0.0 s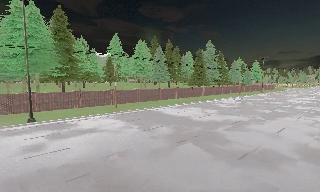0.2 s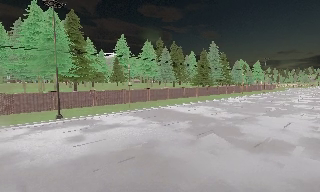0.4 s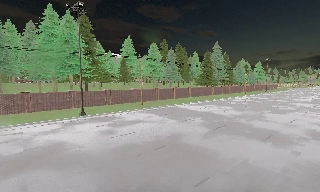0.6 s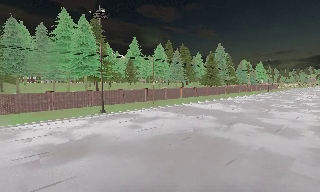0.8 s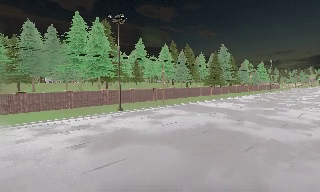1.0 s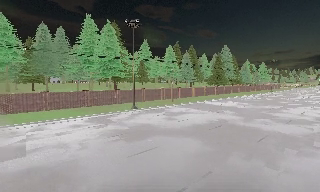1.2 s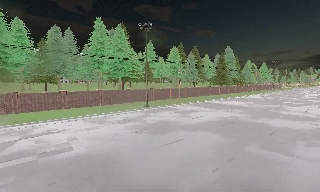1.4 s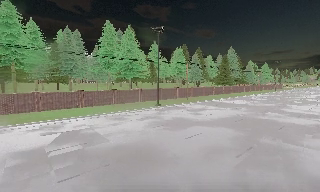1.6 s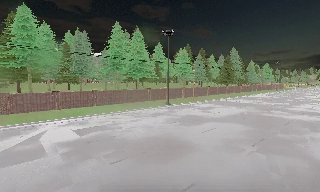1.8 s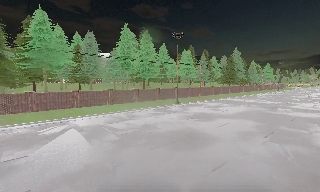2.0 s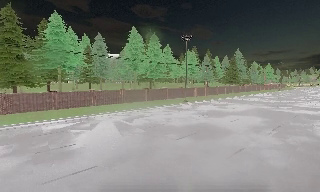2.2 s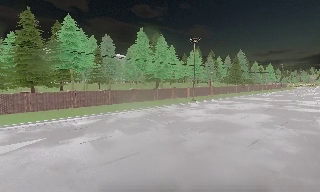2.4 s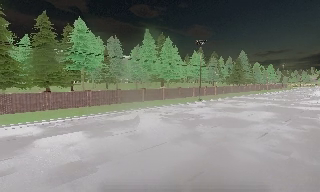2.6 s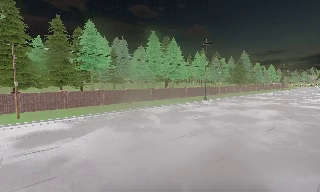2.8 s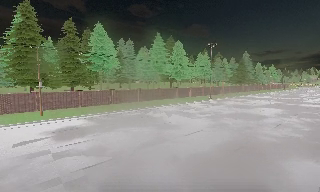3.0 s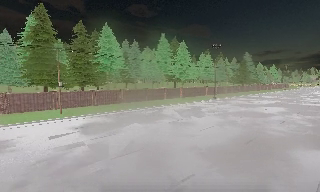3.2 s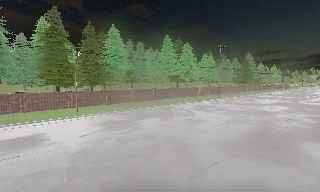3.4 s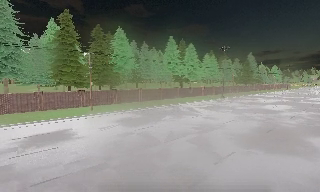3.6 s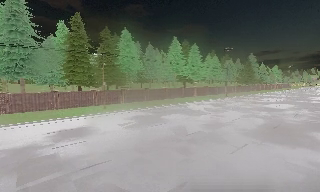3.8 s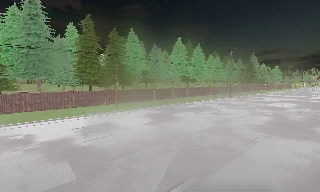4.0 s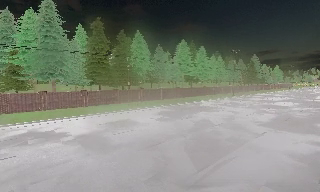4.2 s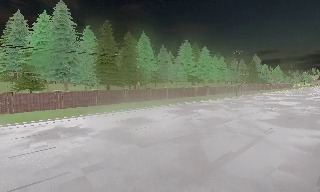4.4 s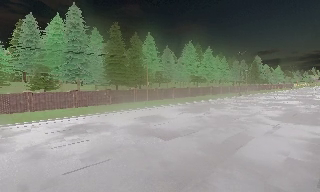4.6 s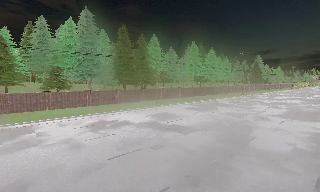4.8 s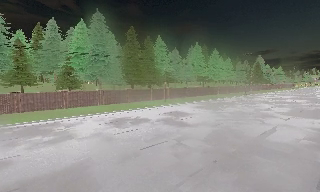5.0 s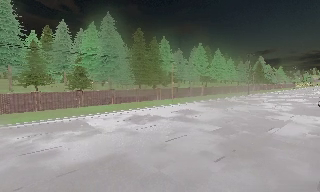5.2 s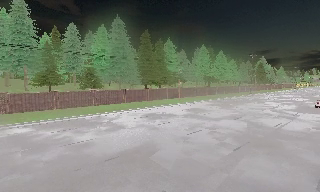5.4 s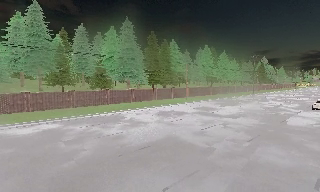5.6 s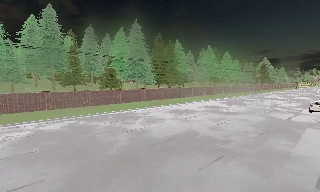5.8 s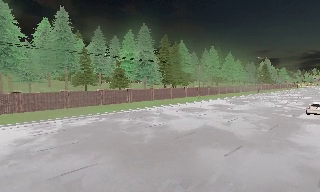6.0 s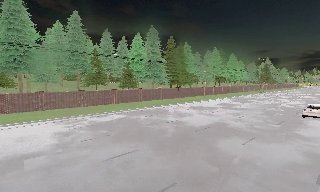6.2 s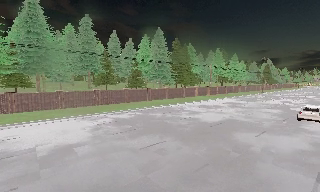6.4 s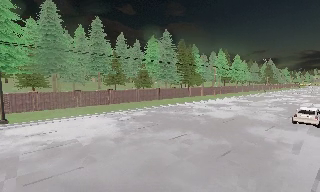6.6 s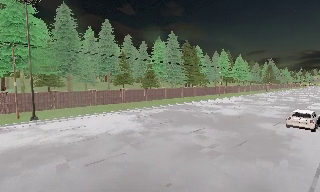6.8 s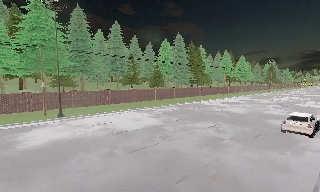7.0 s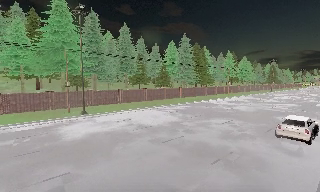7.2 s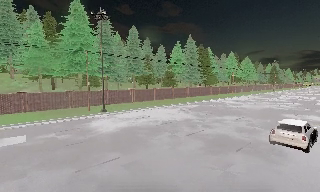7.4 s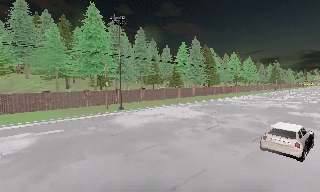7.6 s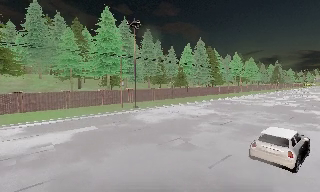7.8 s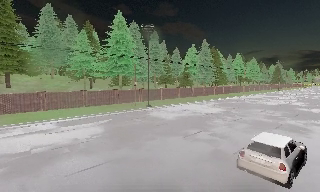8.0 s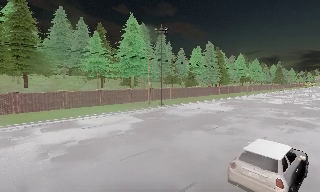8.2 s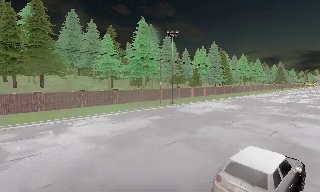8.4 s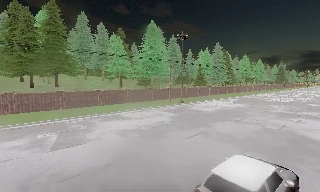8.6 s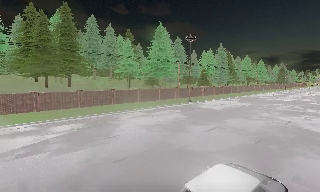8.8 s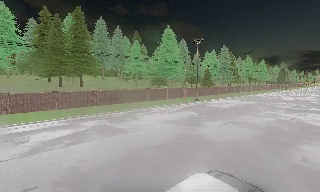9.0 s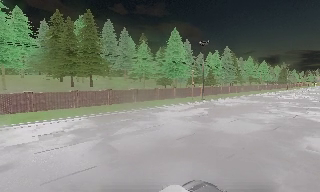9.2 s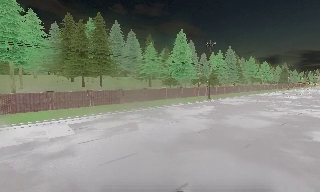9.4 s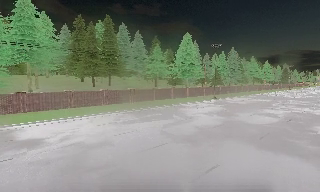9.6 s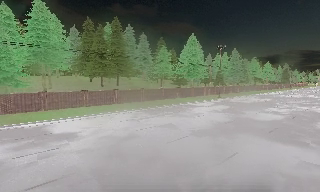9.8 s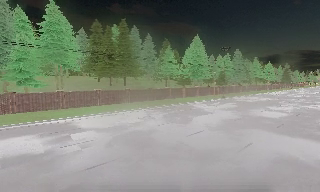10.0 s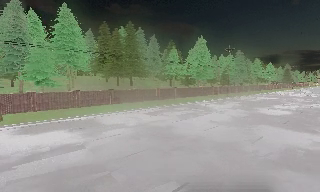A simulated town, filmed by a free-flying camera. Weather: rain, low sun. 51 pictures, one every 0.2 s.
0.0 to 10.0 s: The camera travels to its left and backward, about 105 m, so close, fixed things drift to the right.
The film runs backward here.
